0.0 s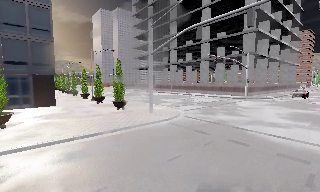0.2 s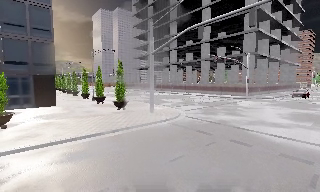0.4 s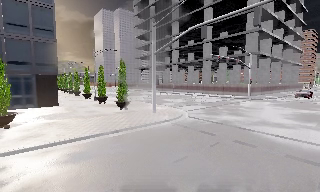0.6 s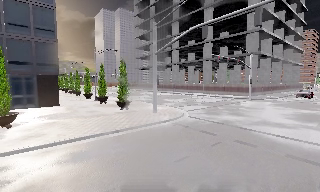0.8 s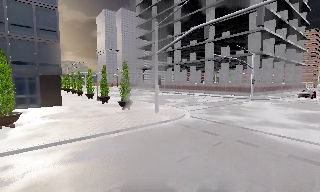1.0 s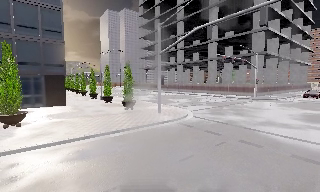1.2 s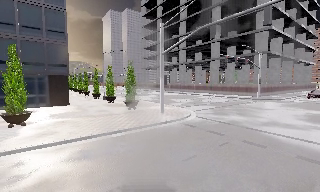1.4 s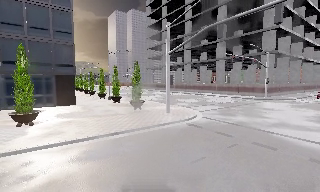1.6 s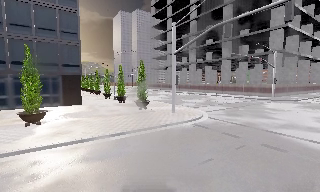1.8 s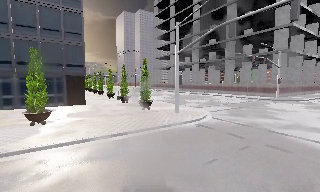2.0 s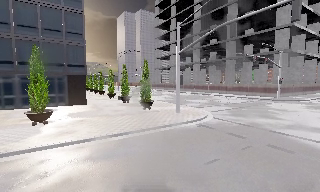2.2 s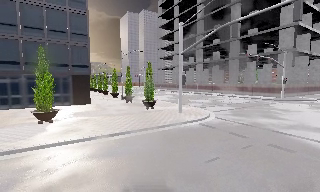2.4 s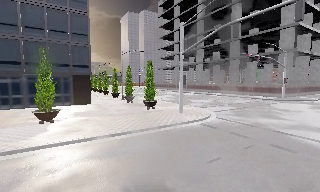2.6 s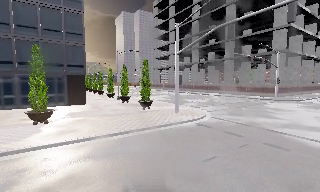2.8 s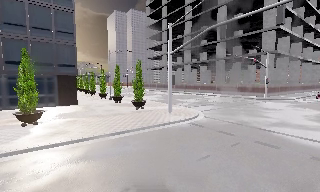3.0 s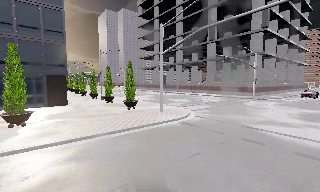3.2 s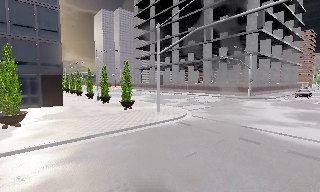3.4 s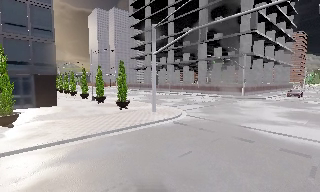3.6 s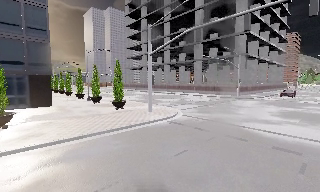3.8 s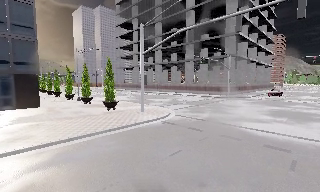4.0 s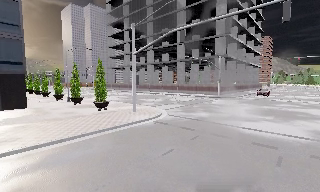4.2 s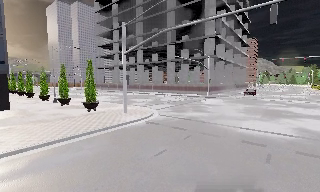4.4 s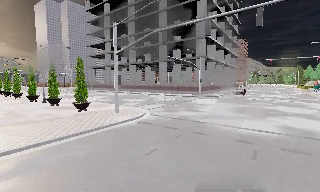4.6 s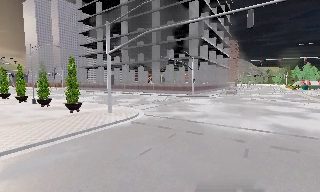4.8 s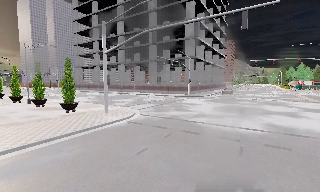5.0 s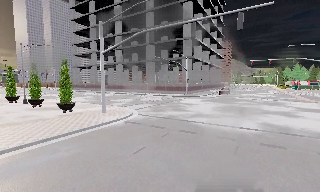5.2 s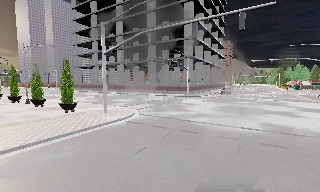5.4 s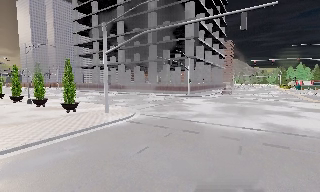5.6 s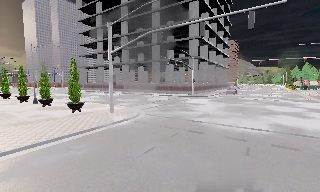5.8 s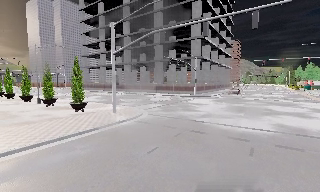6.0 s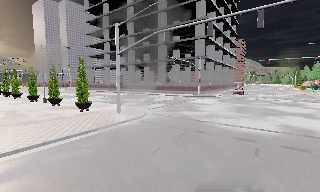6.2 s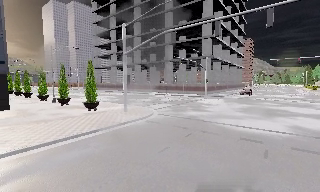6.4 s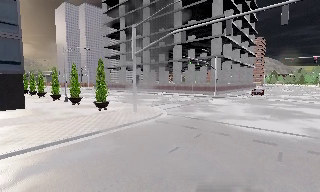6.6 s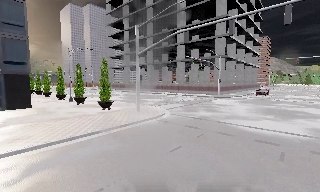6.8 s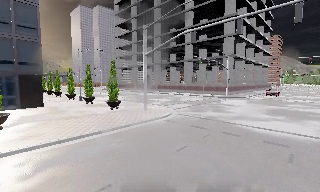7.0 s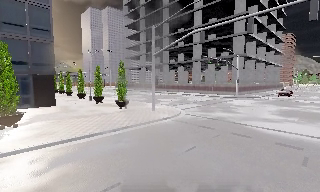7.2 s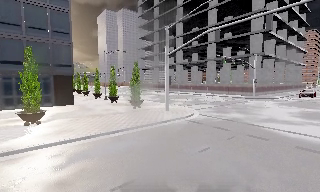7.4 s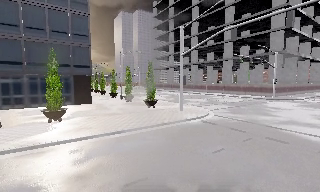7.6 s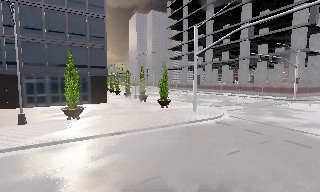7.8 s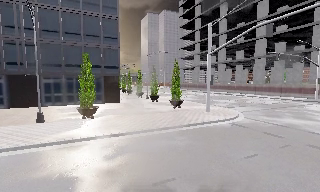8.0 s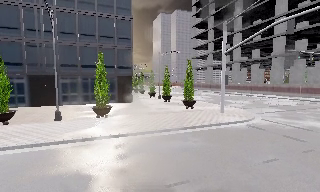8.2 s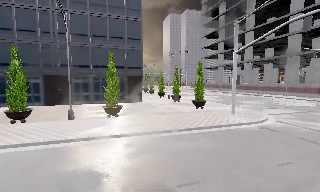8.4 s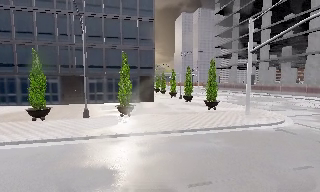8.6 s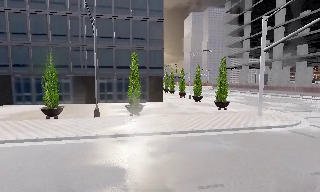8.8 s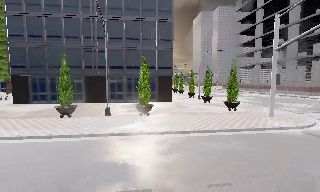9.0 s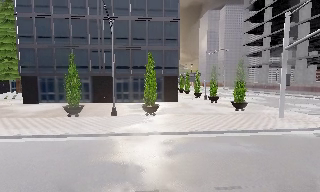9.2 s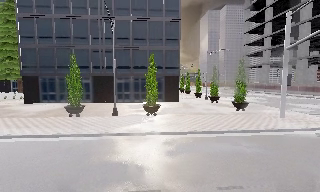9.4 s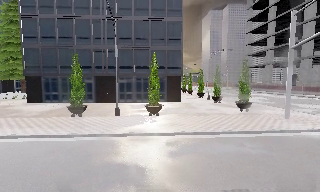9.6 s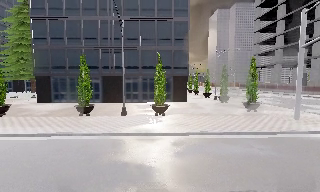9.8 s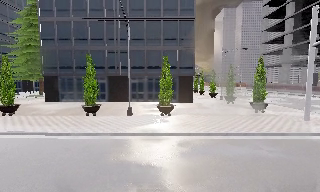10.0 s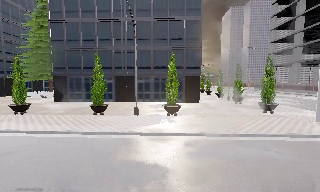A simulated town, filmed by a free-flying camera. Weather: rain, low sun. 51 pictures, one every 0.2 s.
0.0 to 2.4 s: The camera travels to its left, about 0.5 m, so close, fixed things drift to the right.
2.4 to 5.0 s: The camera swings to its right by about 30 degrees, and the scene slides to the left. It travels backward, about 0.5 m, so what stands in front gets smaller.
5.0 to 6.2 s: The camera shifts only a little, or ends up much as it began.
6.2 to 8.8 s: The camera pans to its left, which is counterclockwise from overhead, by about 45 degrees.
8.8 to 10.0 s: The camera shifts only a little, or ends up much as it began.
The film runs forward here.
